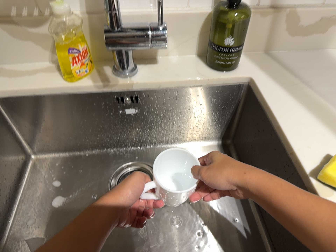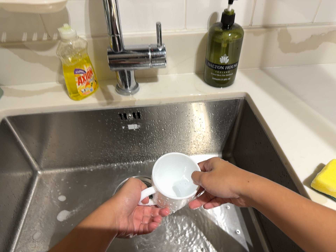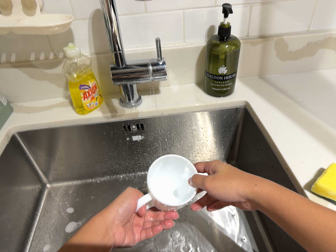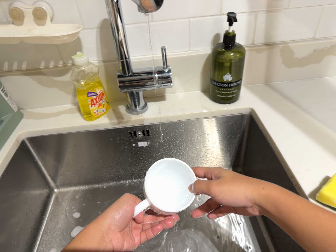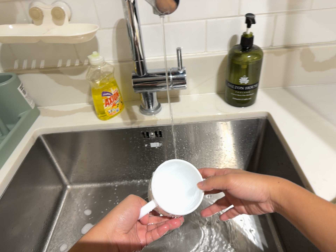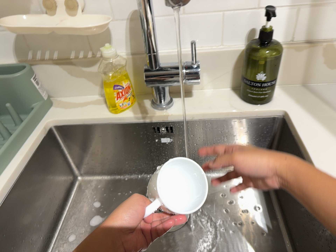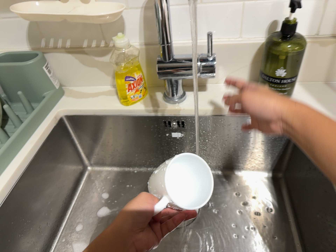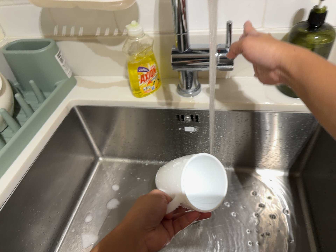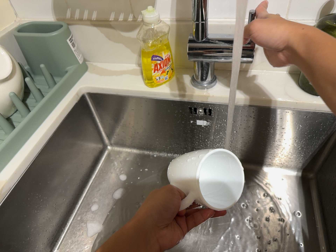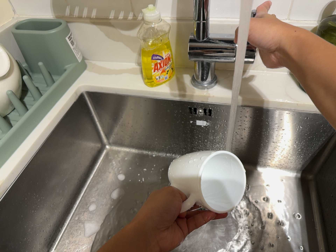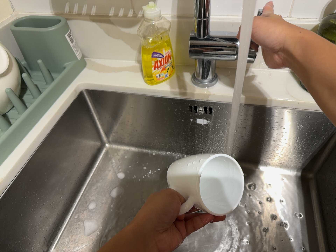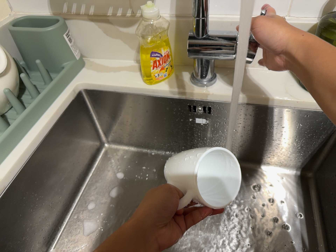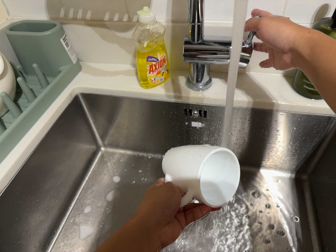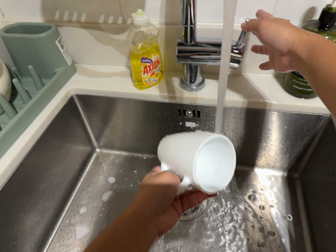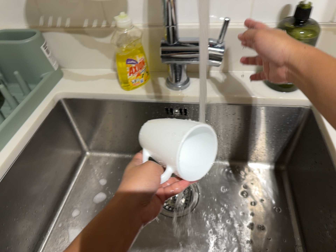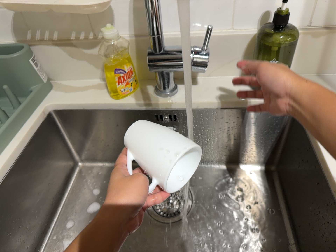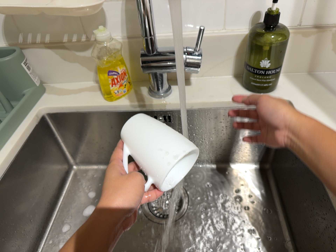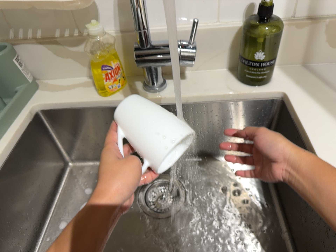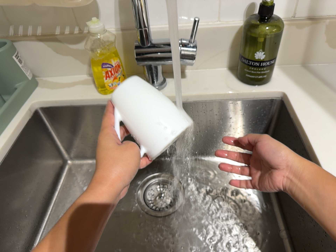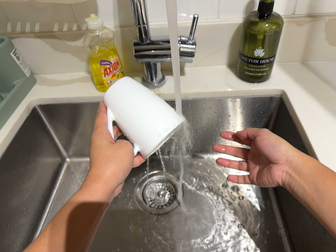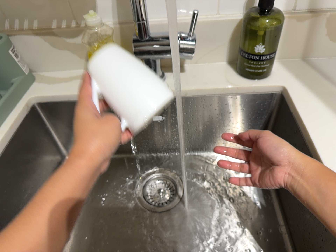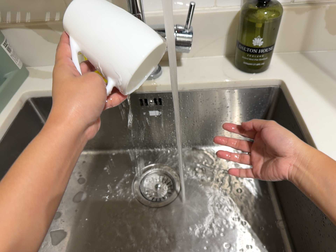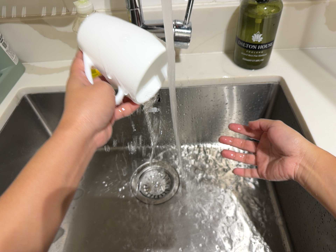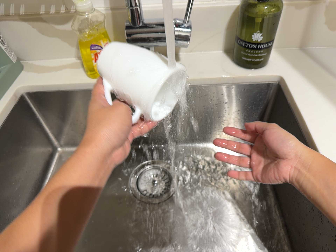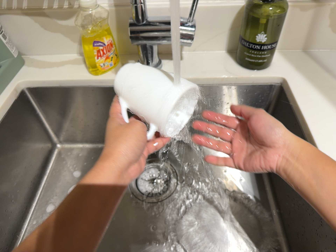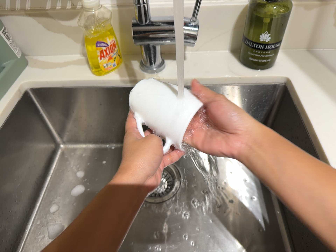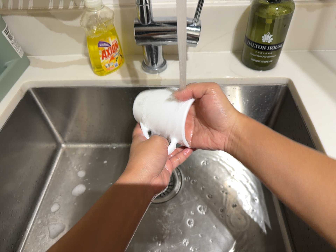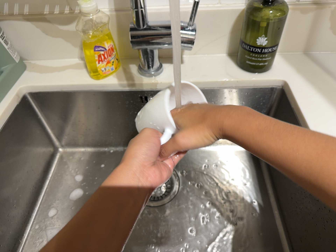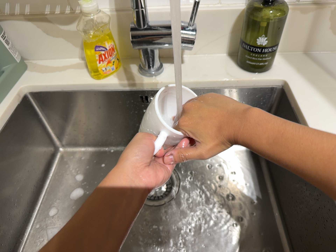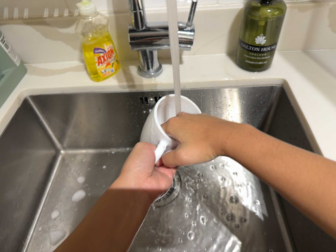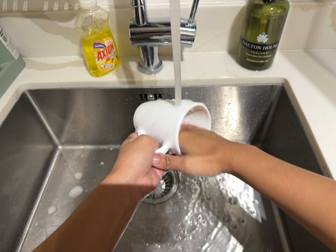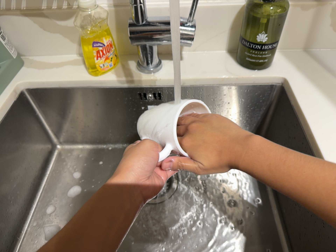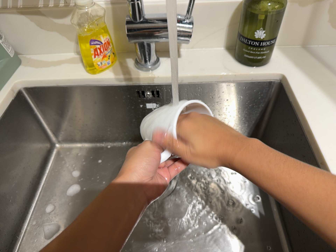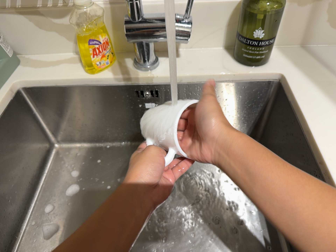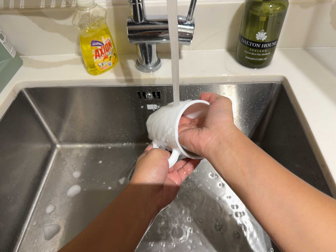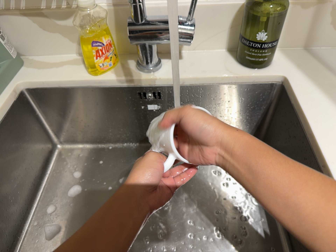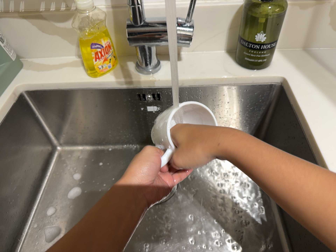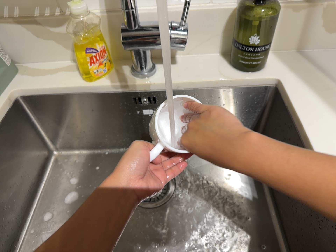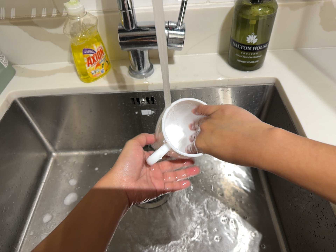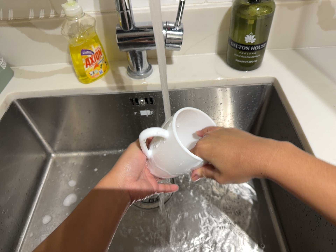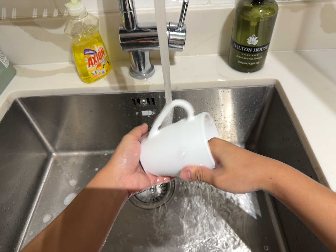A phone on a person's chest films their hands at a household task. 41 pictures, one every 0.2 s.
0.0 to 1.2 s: The camera pans to its left by about 15 degrees.
1.2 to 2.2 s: The camera shifts only a little, or ends up much as it began.
2.2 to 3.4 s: The camera rolls about its line of sight by about 10 degrees, and the scene rotates counterclockwise.
3.4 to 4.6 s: The camera shifts only a little, or ends up much as it began.
4.6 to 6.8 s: The camera keeps its place and its aim.
6.8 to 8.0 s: The camera shifts only a little, or ends up much as it began.
The film runs backward here.
